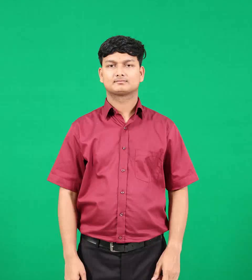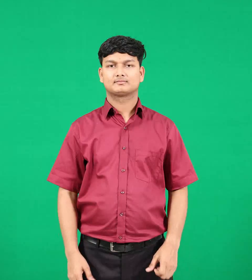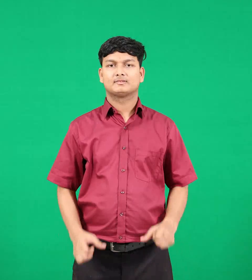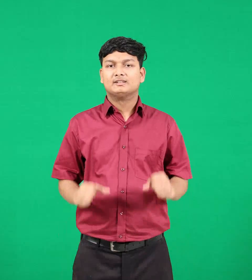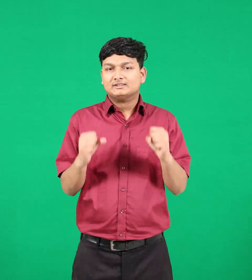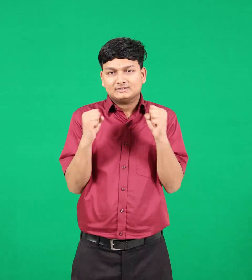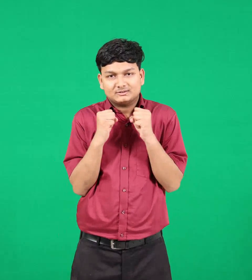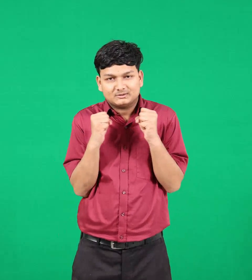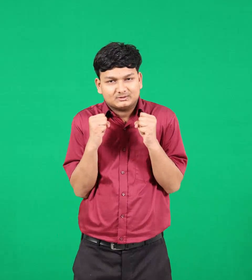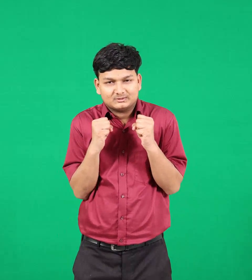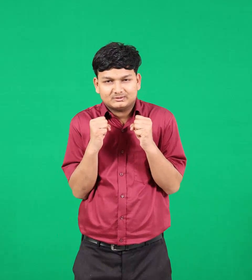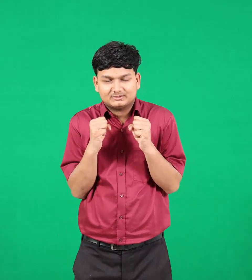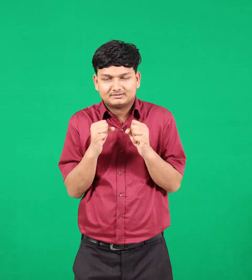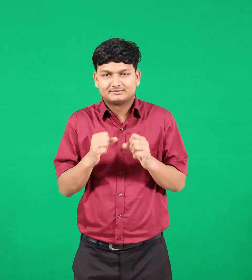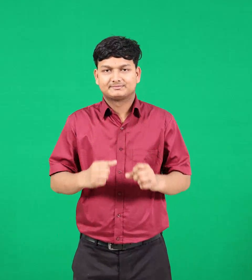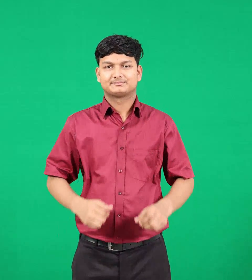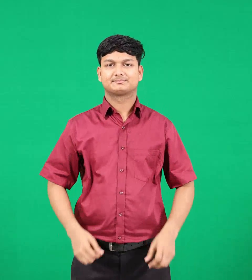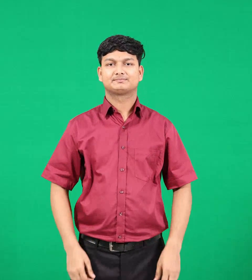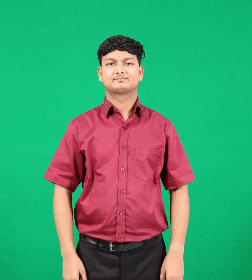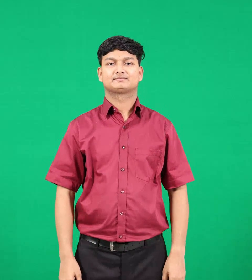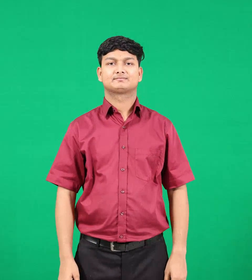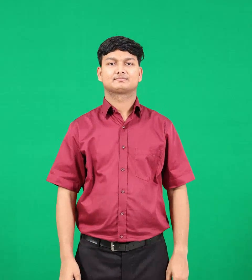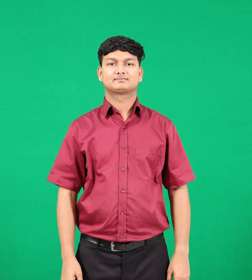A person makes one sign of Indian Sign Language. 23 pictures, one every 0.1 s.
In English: cold
